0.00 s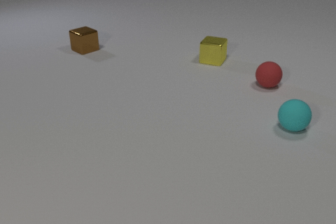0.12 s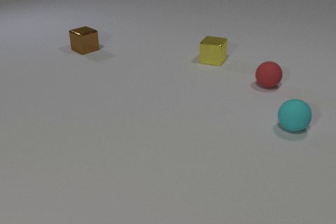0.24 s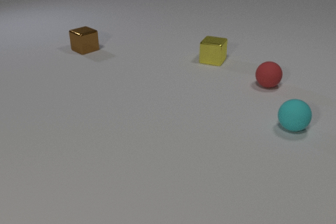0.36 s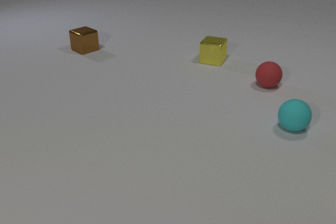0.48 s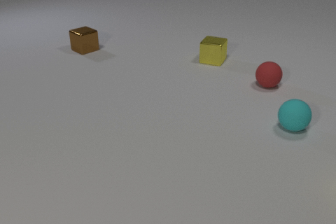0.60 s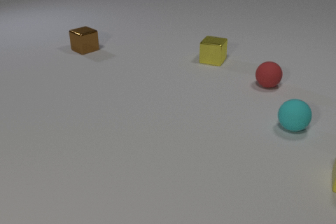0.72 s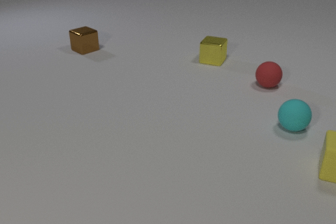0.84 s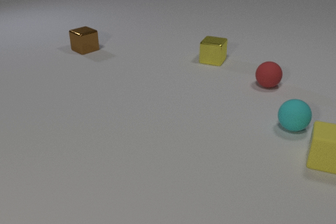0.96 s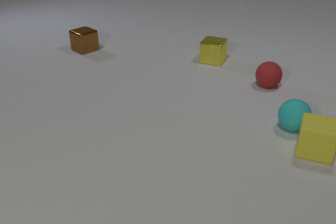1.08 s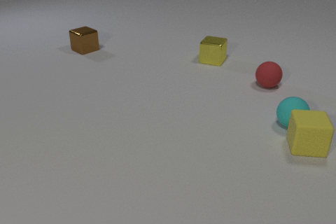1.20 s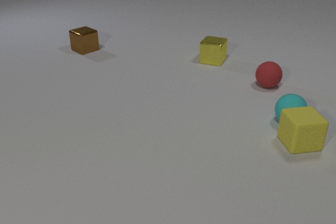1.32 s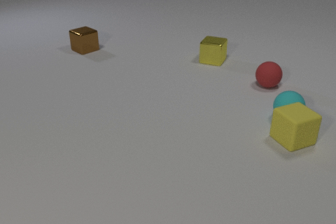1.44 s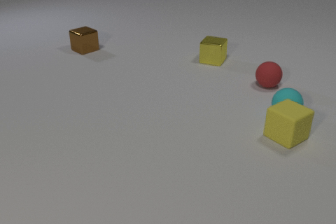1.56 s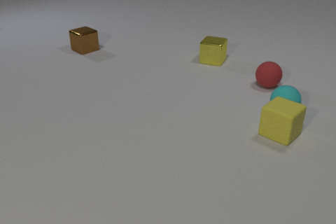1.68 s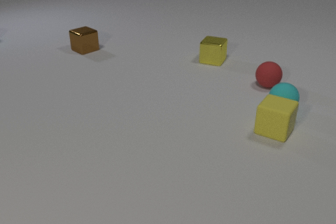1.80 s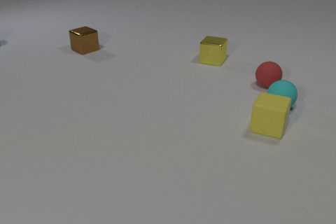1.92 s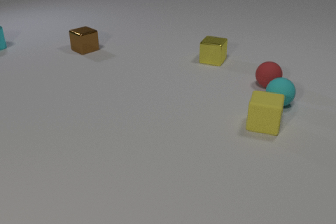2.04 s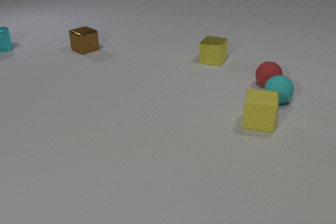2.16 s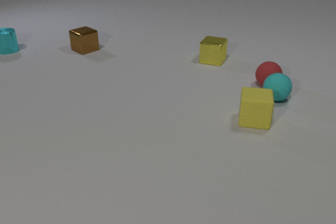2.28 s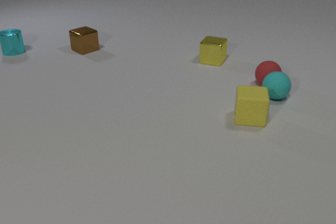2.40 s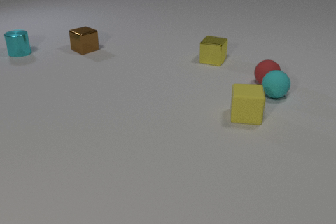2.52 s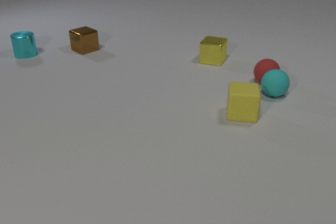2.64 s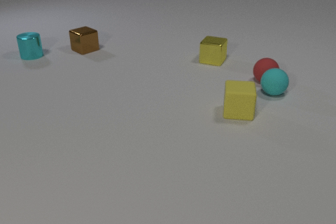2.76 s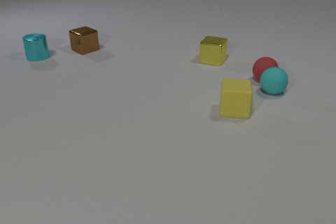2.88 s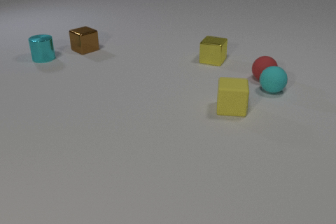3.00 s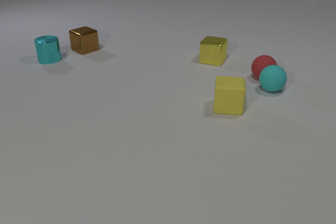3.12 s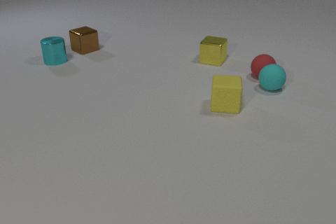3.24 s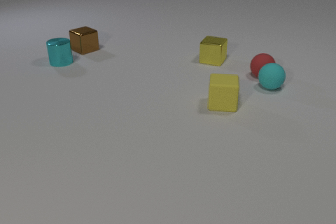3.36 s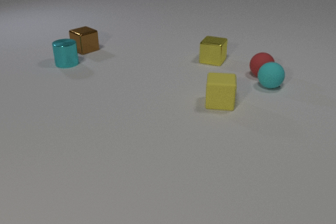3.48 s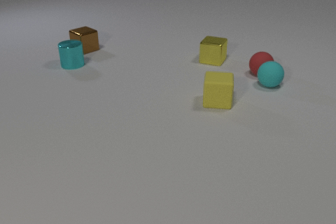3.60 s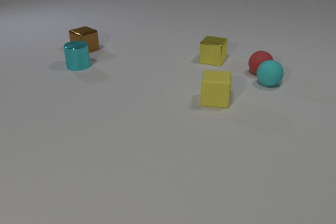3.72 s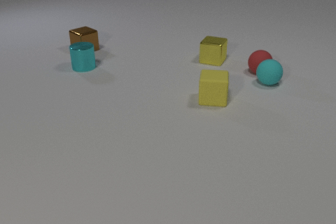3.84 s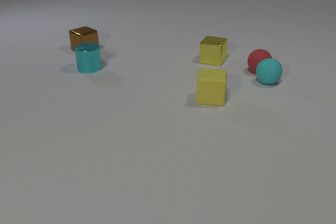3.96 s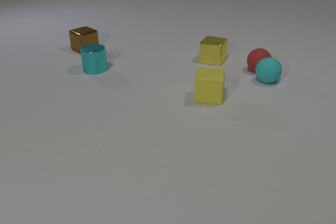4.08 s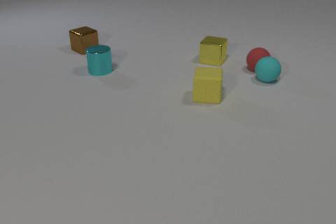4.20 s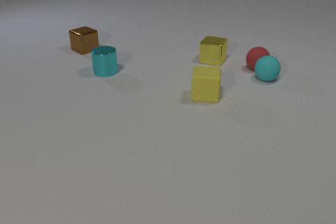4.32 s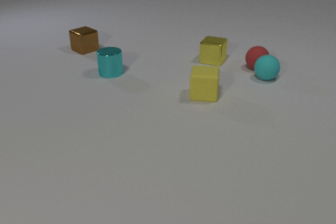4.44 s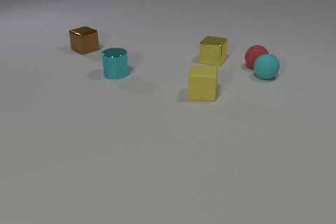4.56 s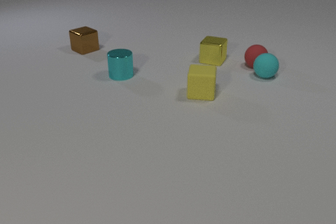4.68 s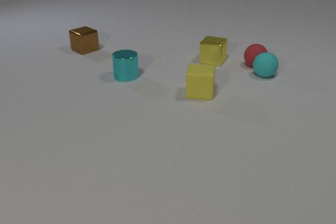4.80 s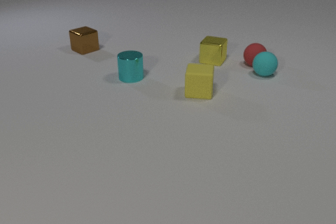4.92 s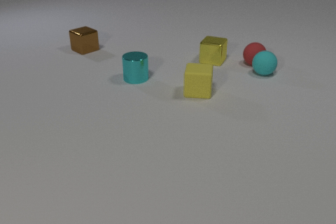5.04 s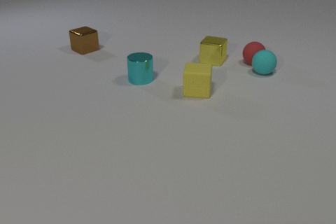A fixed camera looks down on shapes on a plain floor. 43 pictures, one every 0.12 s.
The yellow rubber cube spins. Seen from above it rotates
counterclockwise.
The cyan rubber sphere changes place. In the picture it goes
away from the camera.
0.00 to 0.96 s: The yellow rubber cube comes in at the right edge, slides away from the camera and to the left.
0.96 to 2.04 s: The yellow rubber cube slides to the left and away from the camera, spins counterclockwise seen from above by about 105 degrees, its near face sliding to the right. The cyan rubber sphere rolls away from the camera. The cyan metal cylinder comes in at the left edge, slides toward the camera and to the right. The yellow rubber cube and the cyan rubber sphere collide.
2.04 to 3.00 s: The yellow rubber cube slides to the left and away from the camera. The cyan rubber sphere rolls away from the camera. The red rubber sphere rolls away from the camera. The cyan metal cylinder slides toward the camera and to the right. The cyan rubber sphere and the red rubber sphere collide.
3.00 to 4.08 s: The yellow rubber cube slides to the left and away from the camera. The cyan rubber sphere rolls away from the camera. The red rubber sphere rolls away from the camera. The cyan metal cylinder slides to the right and toward the camera.
4.08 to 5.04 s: The yellow rubber cube slides away from the camera and to the left. The cyan rubber sphere rolls away from the camera. The red rubber sphere rolls away from the camera. The cyan metal cylinder slides to the right and toward the camera.
What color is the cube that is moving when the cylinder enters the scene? yellow.
How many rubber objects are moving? 3.
How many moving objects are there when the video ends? 4.
